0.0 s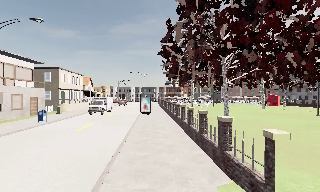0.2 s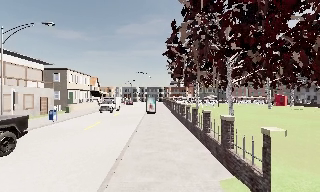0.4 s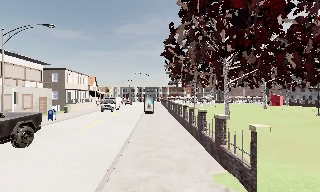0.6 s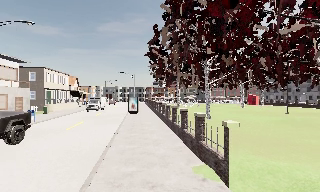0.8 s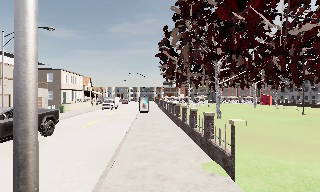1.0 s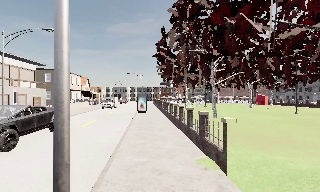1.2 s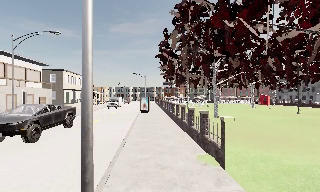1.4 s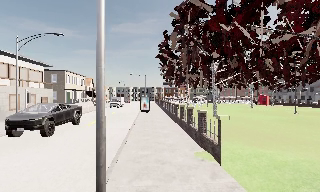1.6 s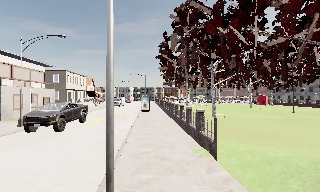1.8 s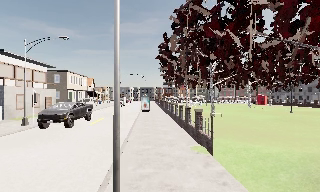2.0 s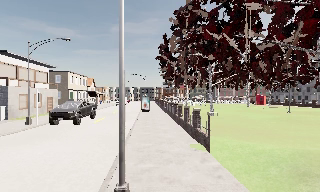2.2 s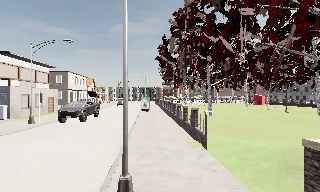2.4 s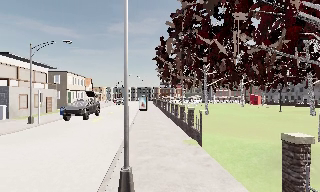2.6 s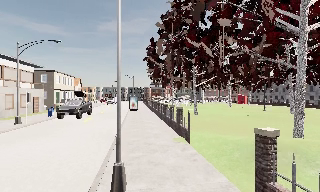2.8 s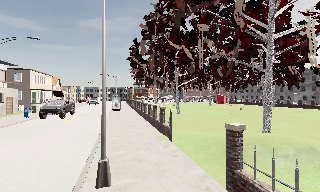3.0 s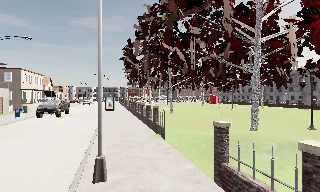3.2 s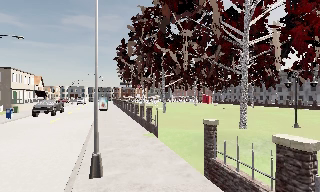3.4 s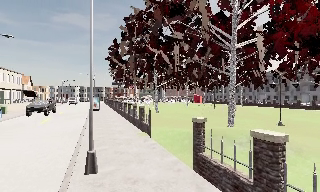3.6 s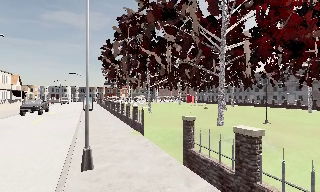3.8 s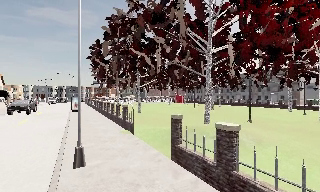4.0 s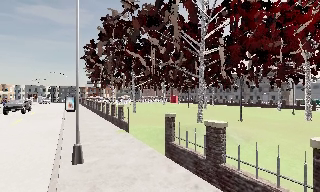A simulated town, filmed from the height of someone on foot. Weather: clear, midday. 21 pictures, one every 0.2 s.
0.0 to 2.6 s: The camera travels backward, about 5 m, so what stands in front gets smaller.
2.6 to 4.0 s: The camera swings to its right by about 20 degrees, and the scene slides to the left. It travels backward, about 2.5 m, so what stands in front gets smaller.
The film runs backward here.
